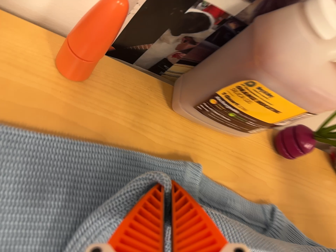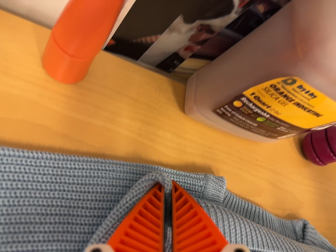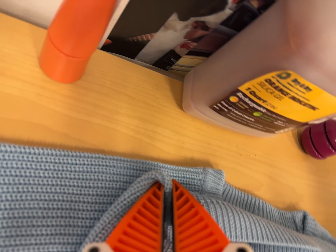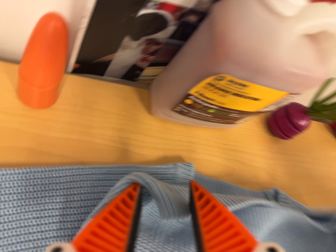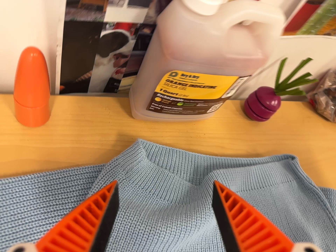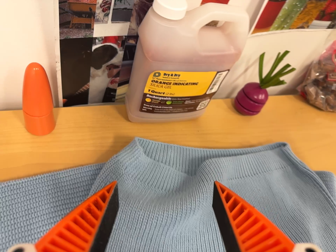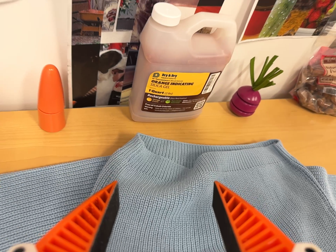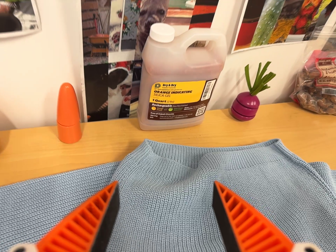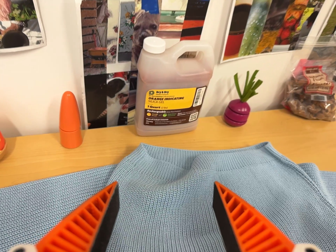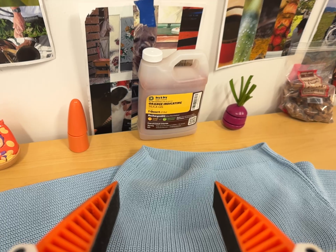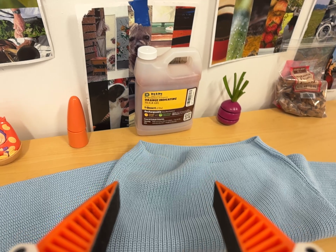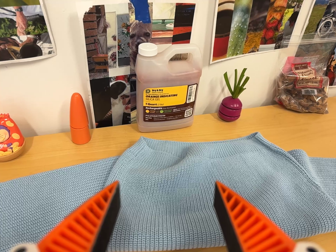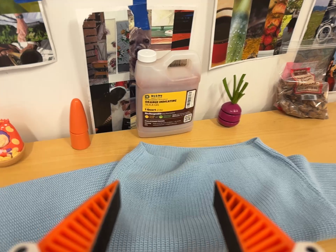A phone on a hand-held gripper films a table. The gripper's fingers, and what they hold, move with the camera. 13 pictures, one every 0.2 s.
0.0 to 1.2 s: The camera travels to its right, backward and toward the bottom of its view, about 14 cm. Its aim tips toward the top of its view by about 10 degrees. It rolls about its line of sight by about 25 degrees, and the scene rotates counterclockwise.
1.2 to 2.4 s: The camera travels backward, toward the bottom of its view and to its right, about 14 cm, so what stands in front gets smaller. Its aim tips toward the top of its view by about 15 degrees.
The film runs forward here.
